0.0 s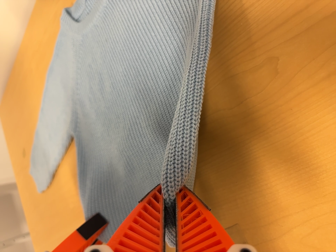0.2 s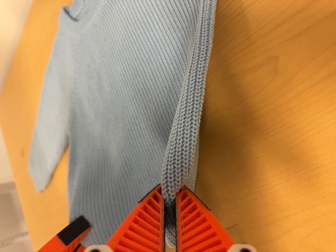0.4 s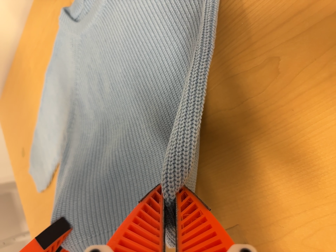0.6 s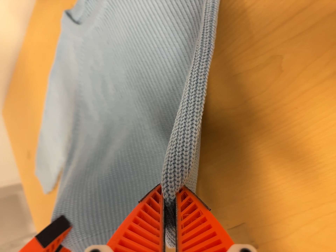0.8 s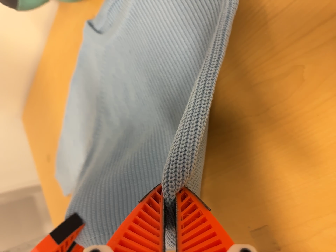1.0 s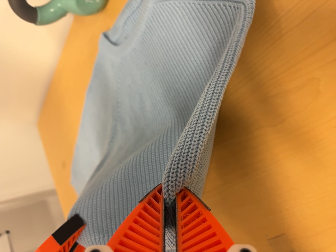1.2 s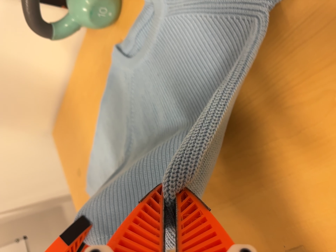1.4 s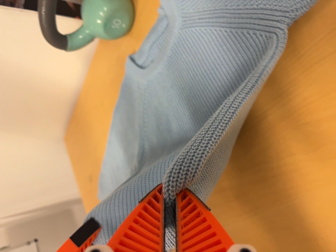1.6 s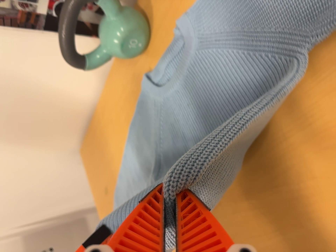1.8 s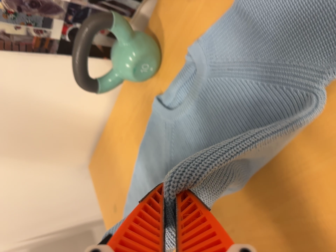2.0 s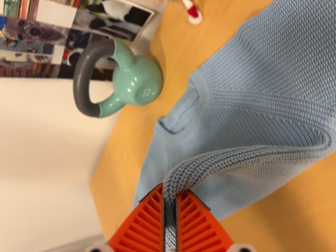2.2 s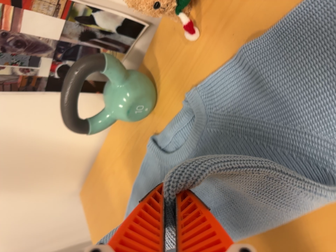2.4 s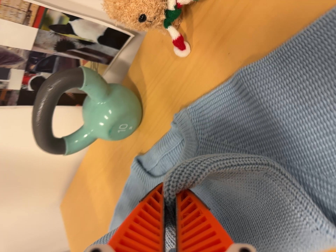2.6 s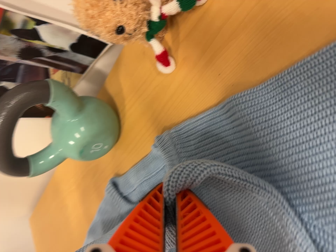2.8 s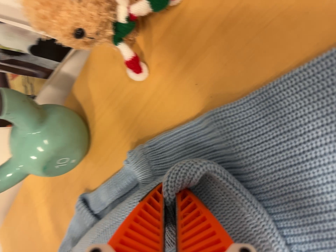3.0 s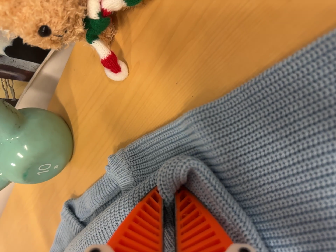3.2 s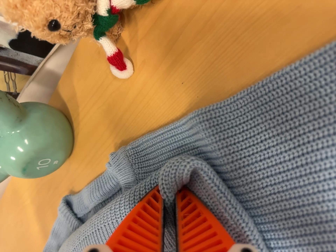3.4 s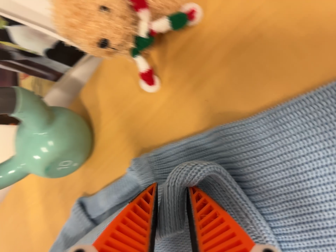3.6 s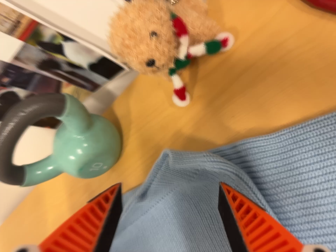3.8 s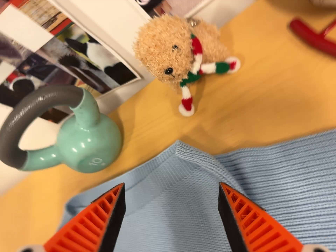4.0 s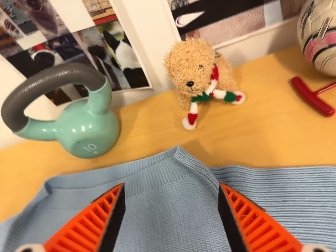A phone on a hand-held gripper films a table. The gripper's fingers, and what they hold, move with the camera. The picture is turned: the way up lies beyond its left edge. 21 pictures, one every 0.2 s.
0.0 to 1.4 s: The camera travels toward the top of its view and to its left, about 7 cm, so close, fixed things drift downward.
1.4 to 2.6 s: The camera travels toward the top of its view and forward, about 22 cm, so close, fixed things drift downward.
2.6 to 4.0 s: The camera pans to its right by about 15 degrees. It travels to its left, backward and toward the bottom of its view, about 14 cm. Its aim tips toward the top of its view by about 20 degrees, and the scene shifts downward. It rolls about its line of sight by about 35 degrees, and the scene rotates clockwise.
The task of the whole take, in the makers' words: fold up.
The film runs forward here.
